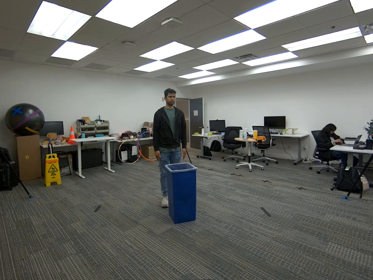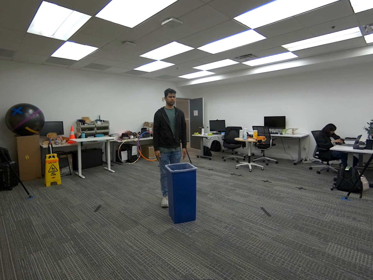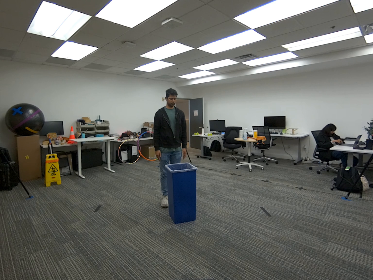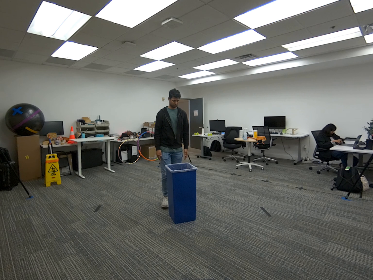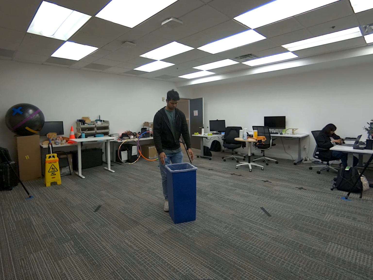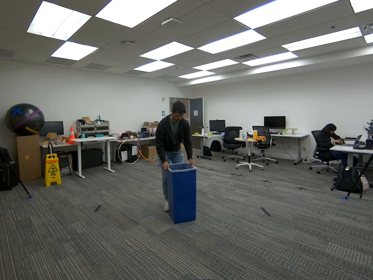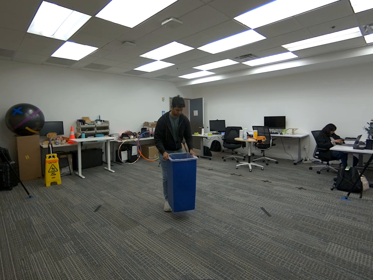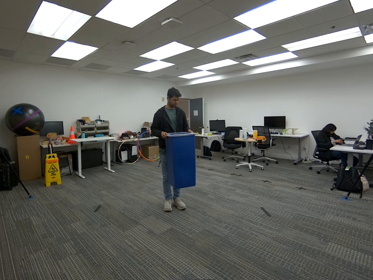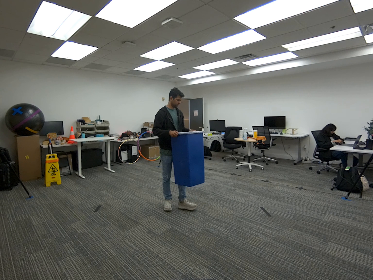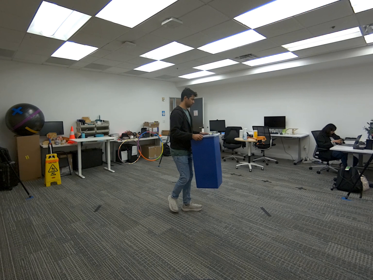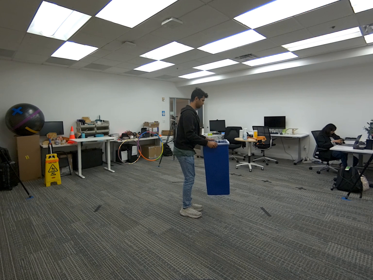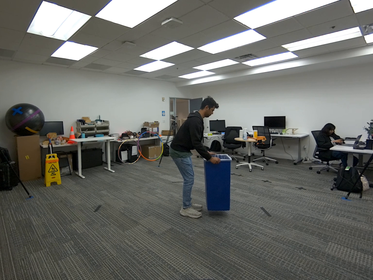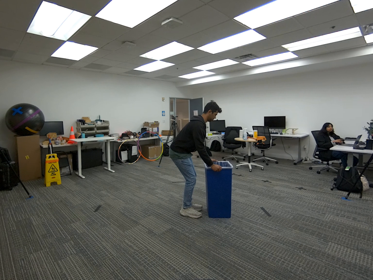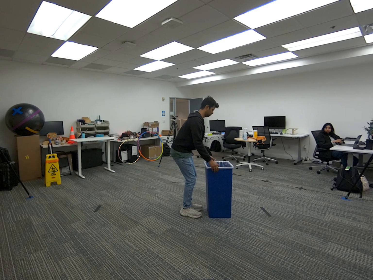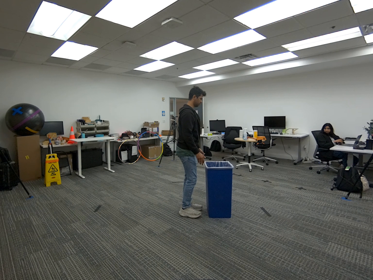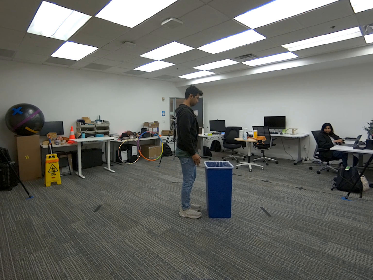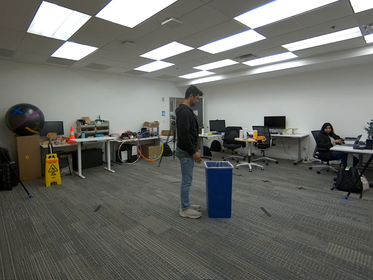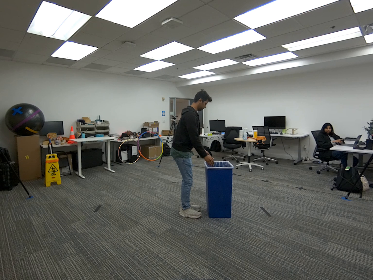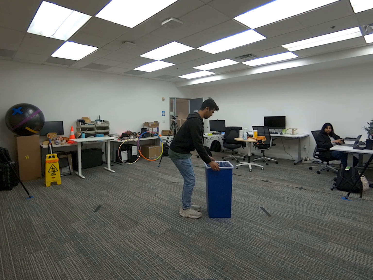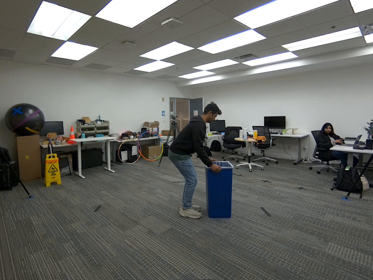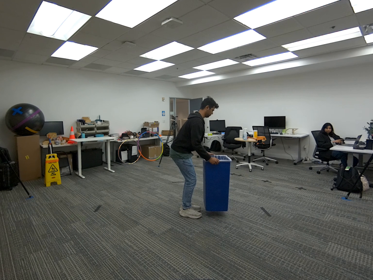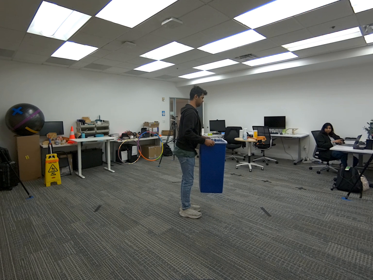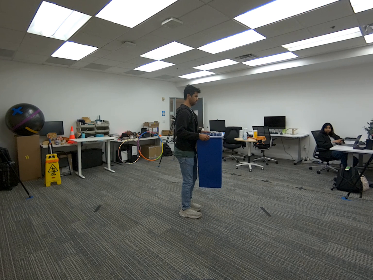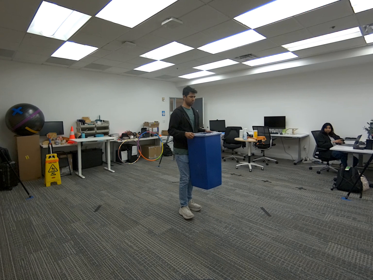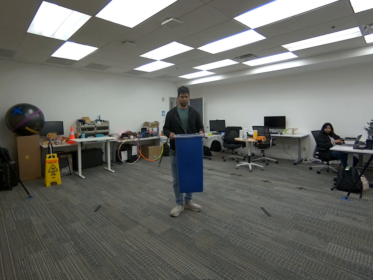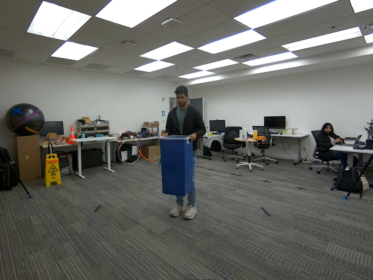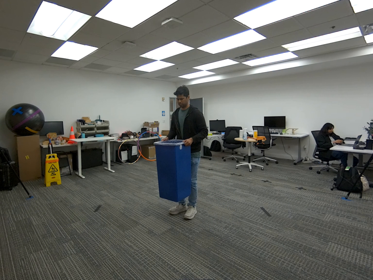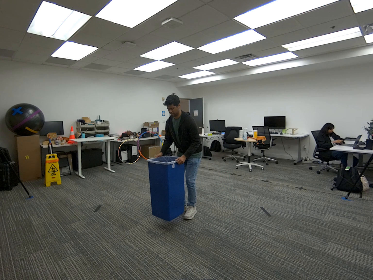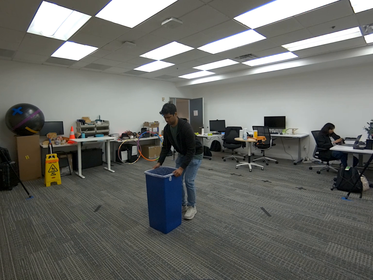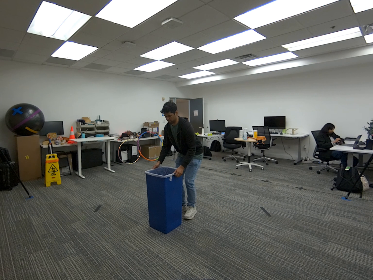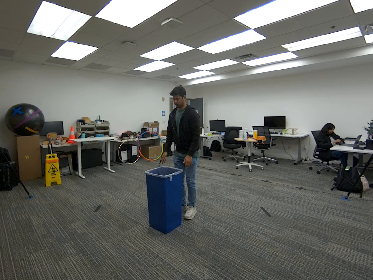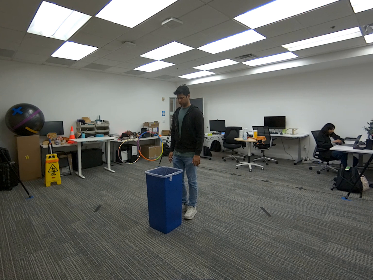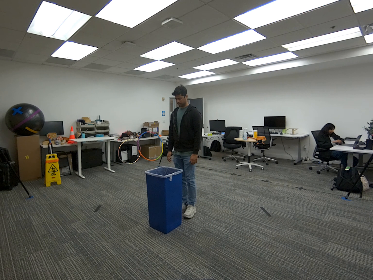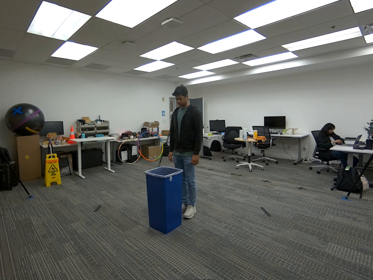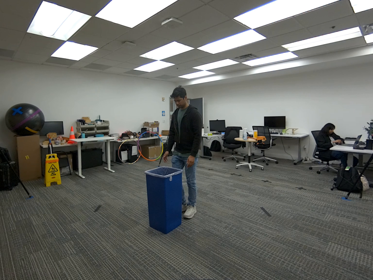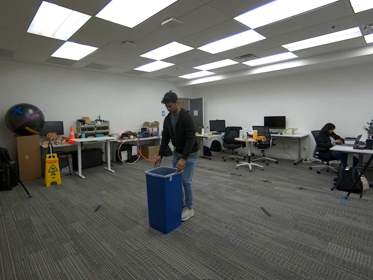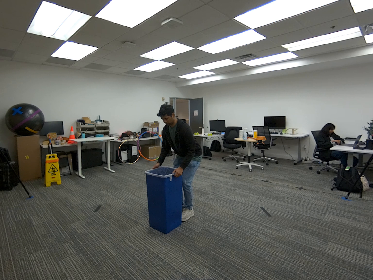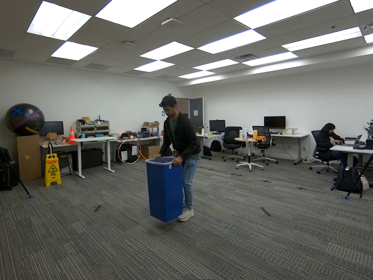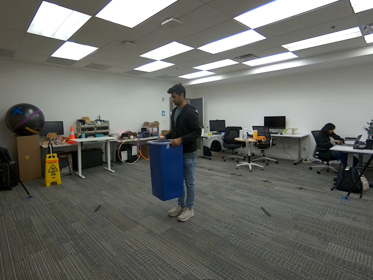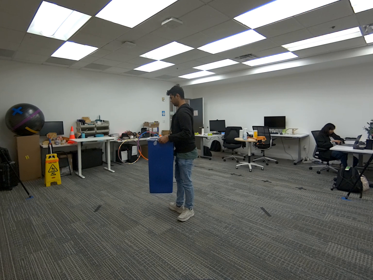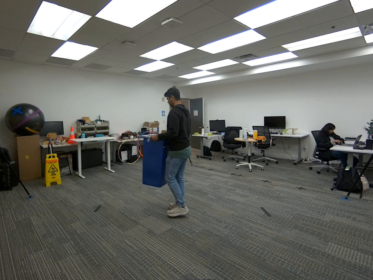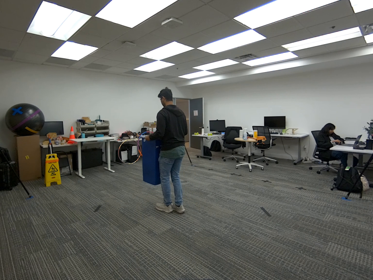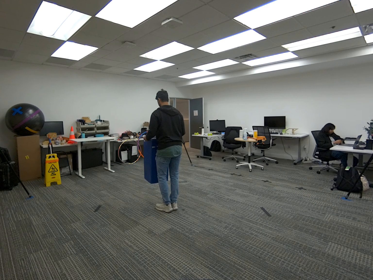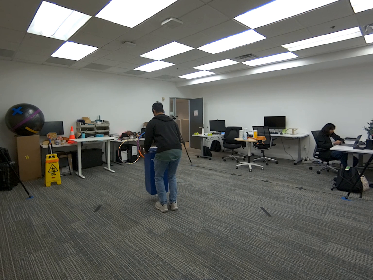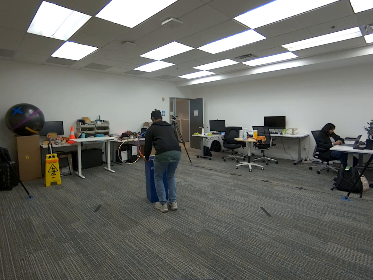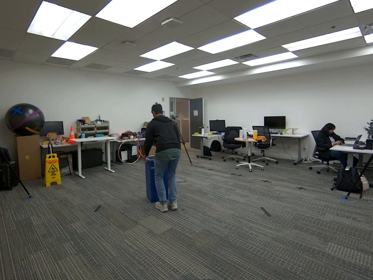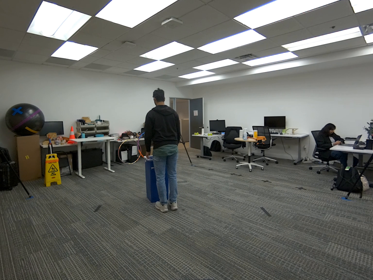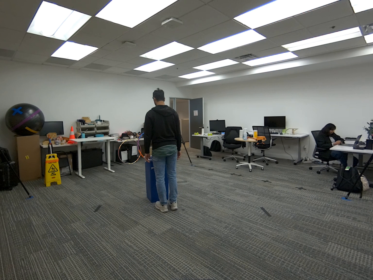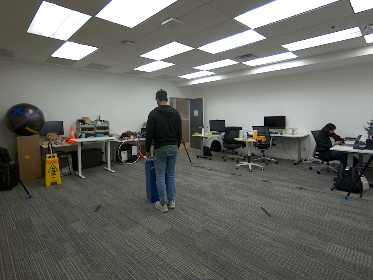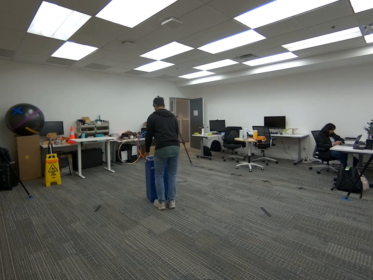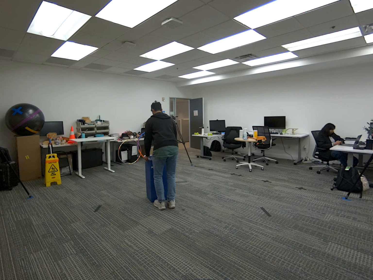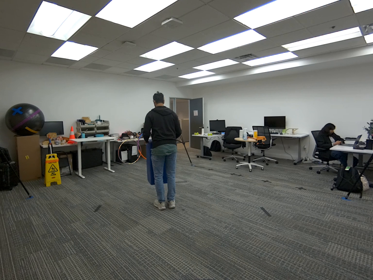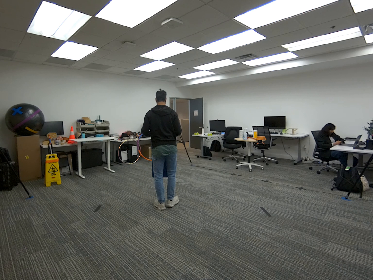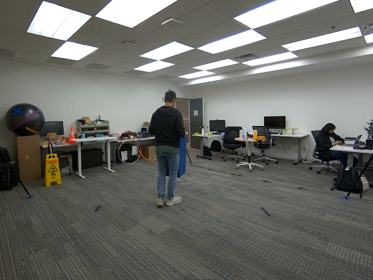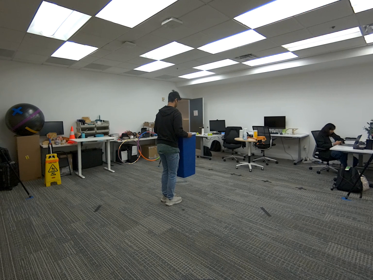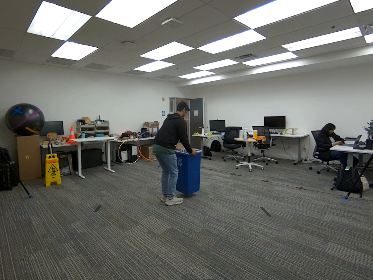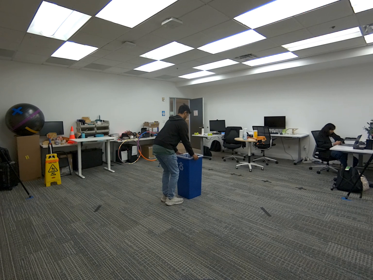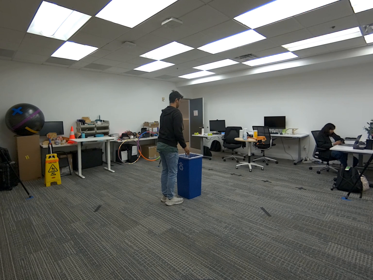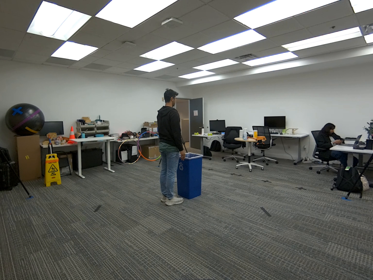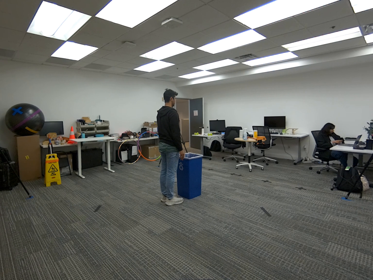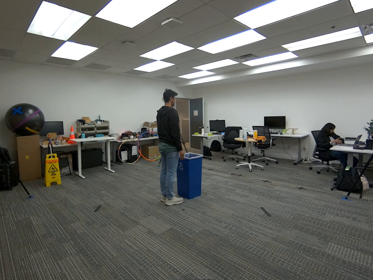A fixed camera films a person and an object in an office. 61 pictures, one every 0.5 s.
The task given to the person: Pick up blue trash can and place it back down on the floor. Repeat actions.
